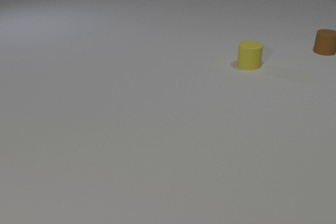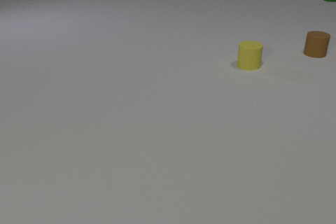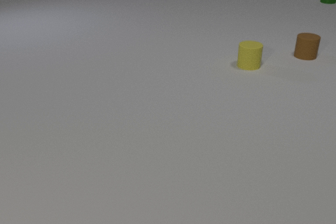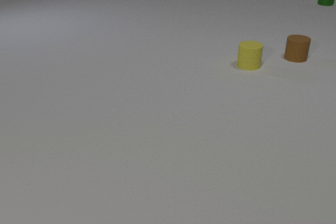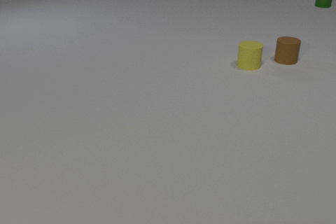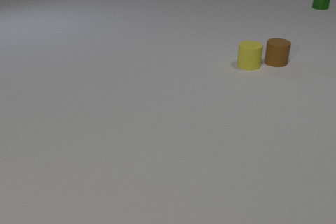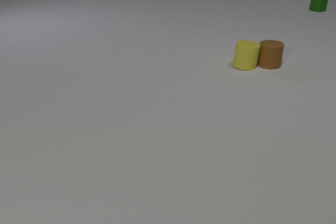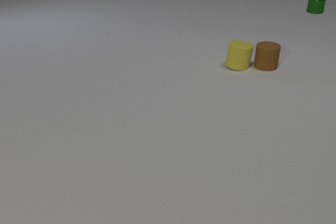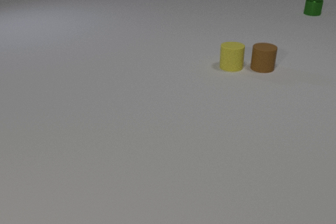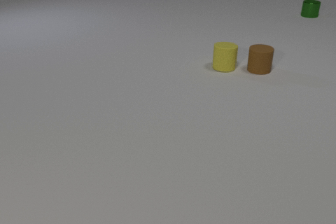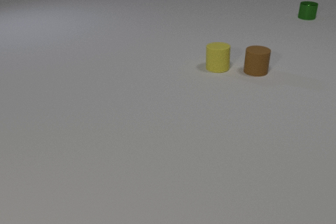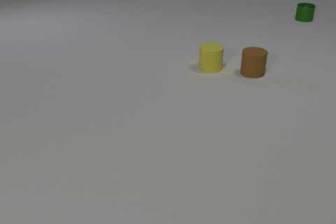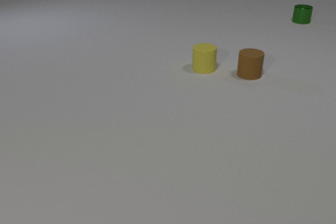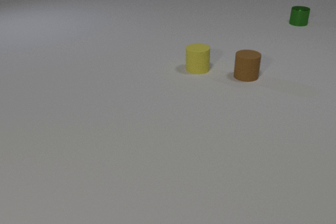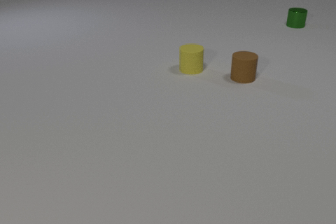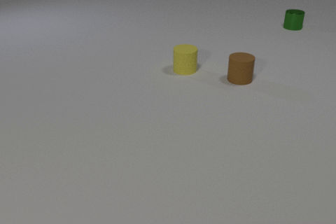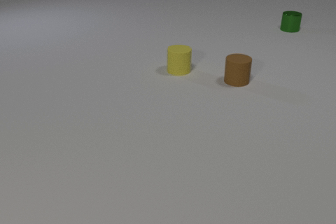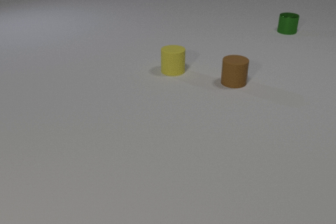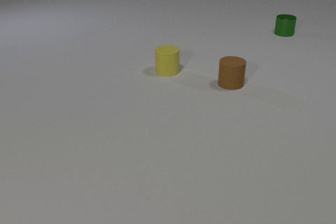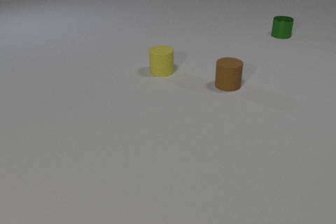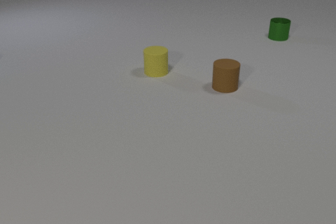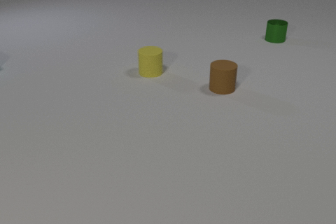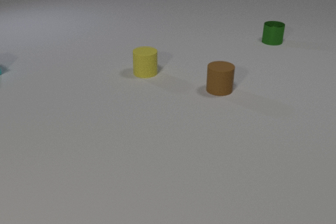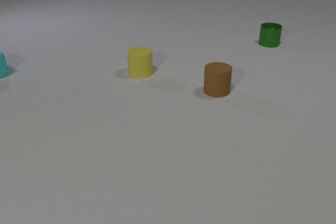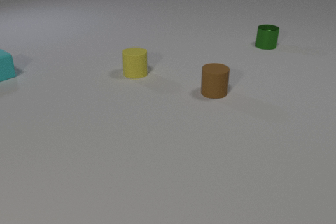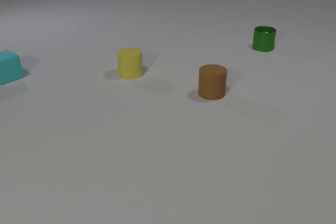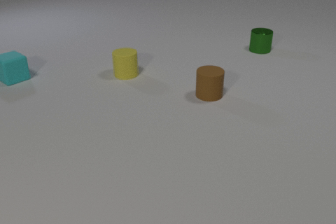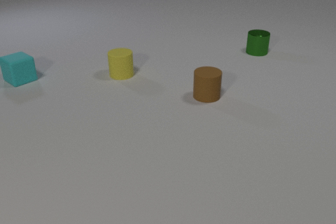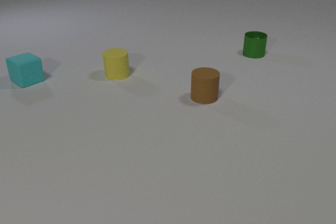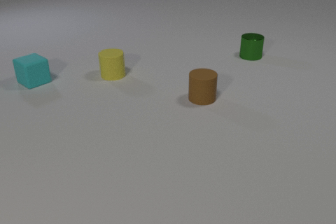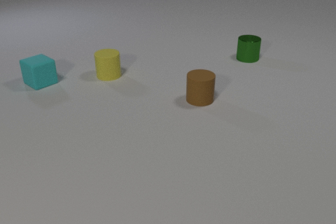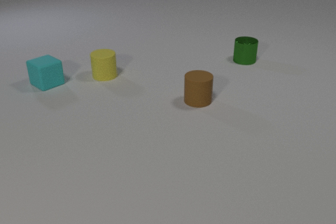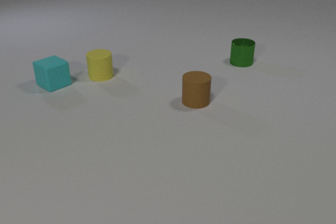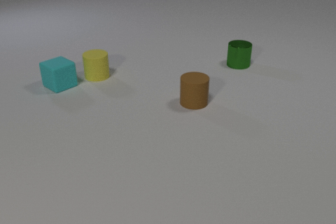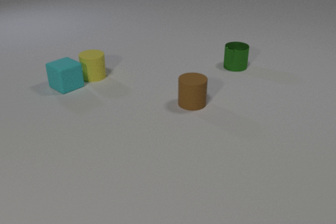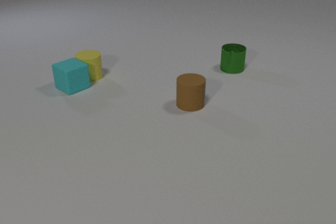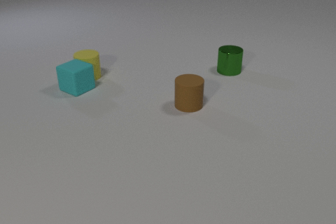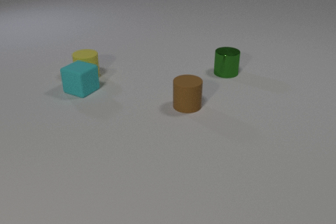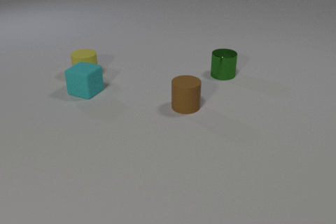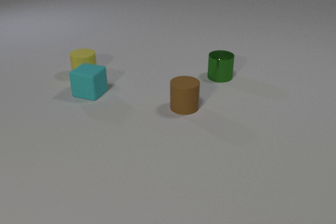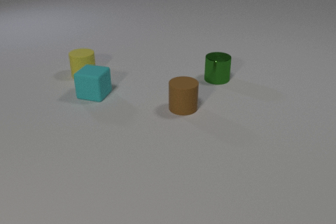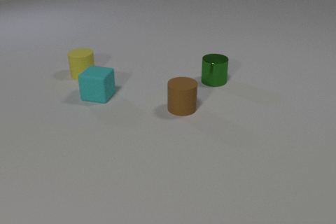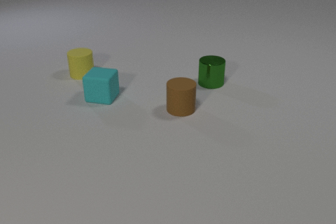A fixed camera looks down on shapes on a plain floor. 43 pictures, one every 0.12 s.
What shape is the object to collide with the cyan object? cylinder.
How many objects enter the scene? 1.
How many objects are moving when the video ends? 4.
0.00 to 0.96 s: The brown rubber cylinder slides toward the camera and to the left. The yellow rubber cylinder slides to the left. The green metal cylinder slides toward the camera. The brown rubber cylinder and the yellow rubber cylinder collide.
0.96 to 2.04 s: The brown rubber cylinder slides toward the camera and to the left. The yellow rubber cylinder slides to the left. The green metal cylinder slides toward the camera.
2.04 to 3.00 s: The brown rubber cylinder slides toward the camera and to the left. The yellow rubber cylinder slides to the left. The green metal cylinder slides toward the camera. The cyan rubber cube comes in at the left edge, slides to the right and toward the camera.
3.00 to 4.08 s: The brown rubber cylinder slides toward the camera and to the left. The yellow rubber cylinder slides to the left. The green metal cylinder slides toward the camera and to the left. The cyan rubber cube slides to the right and toward the camera.
4.08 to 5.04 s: The brown rubber cylinder slides toward the camera and to the left. The yellow rubber cylinder slides to the left and away from the camera. The green metal cylinder slides toward the camera and to the left. The cyan rubber cube slides to the right and toward the camera, spins so that its near face slides to the right, counterclockwise seen from above. The yellow rubber cylinder and the cyan rubber cube collide.
